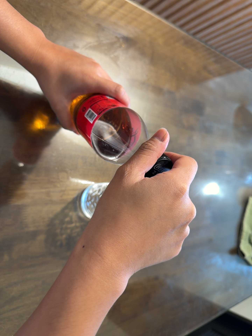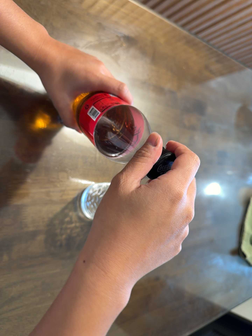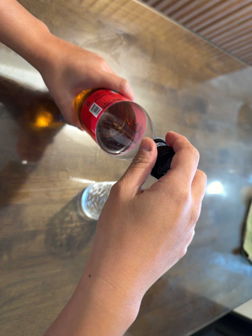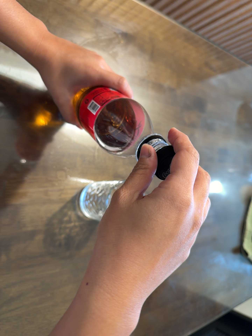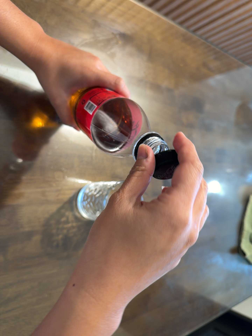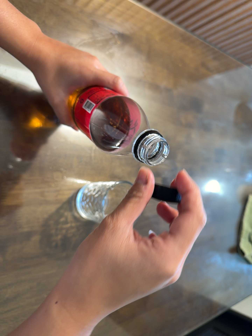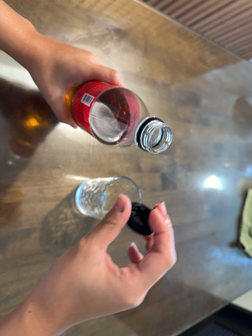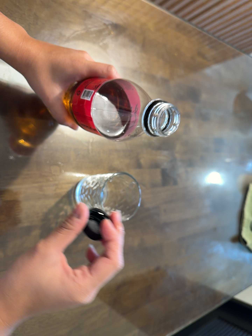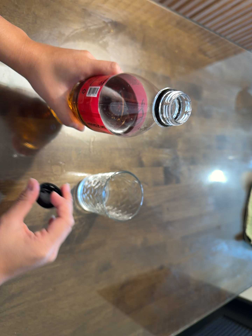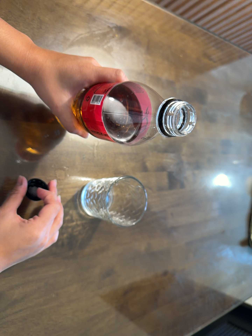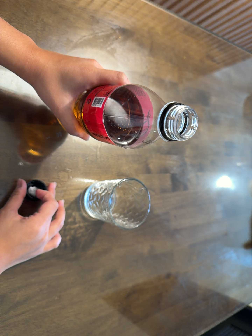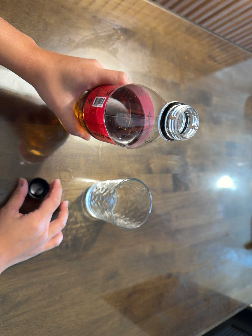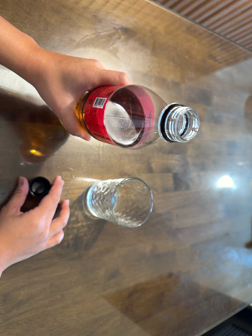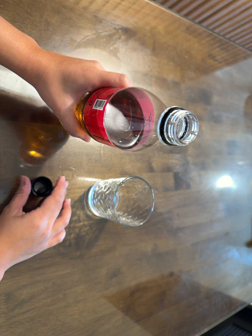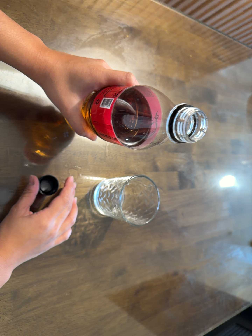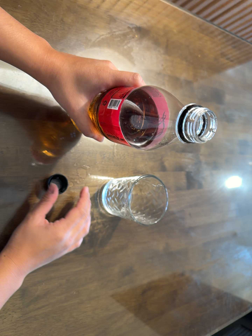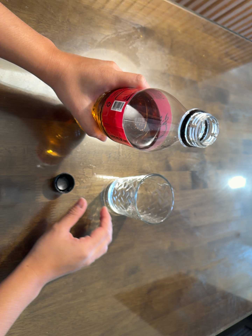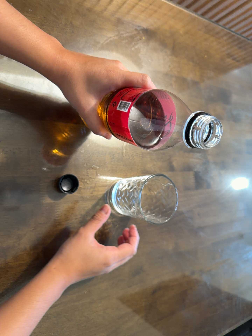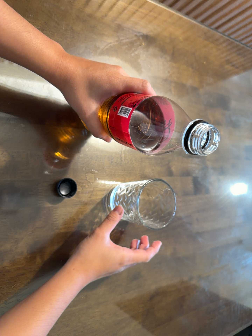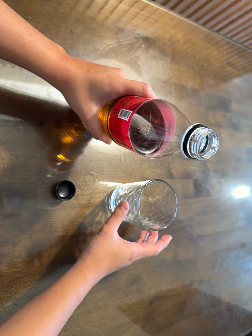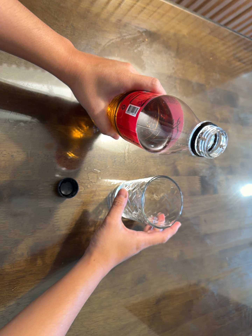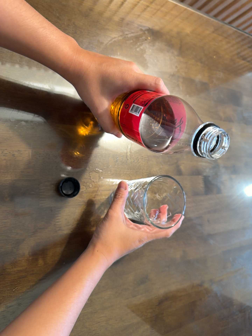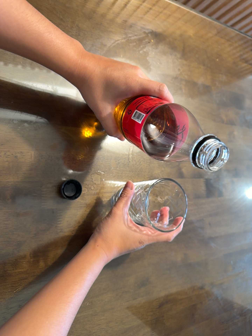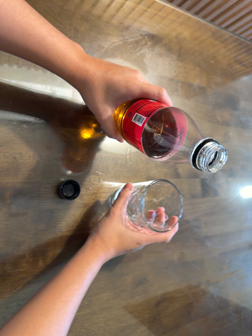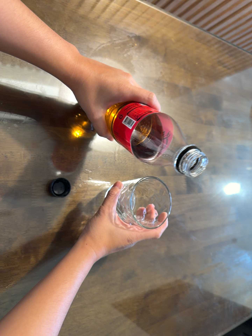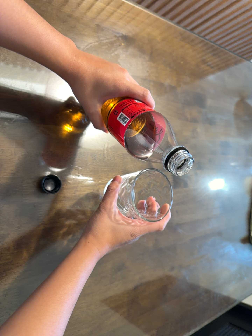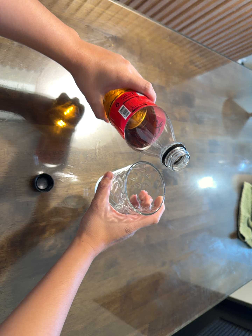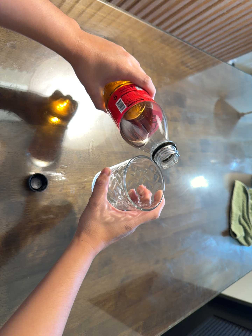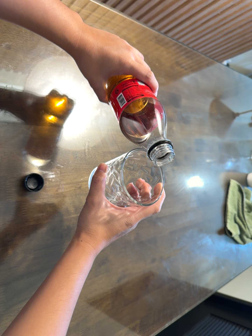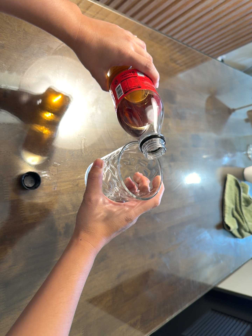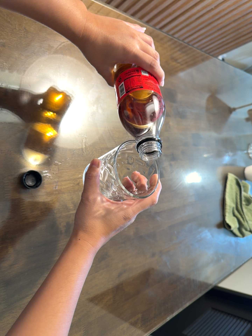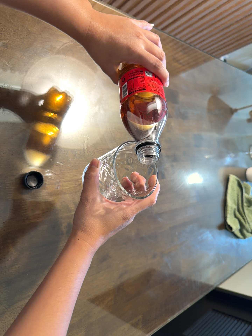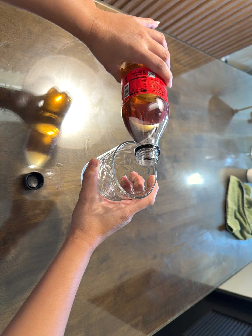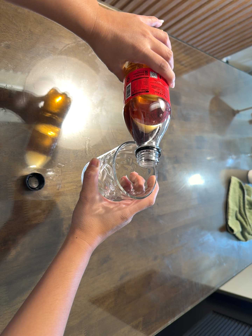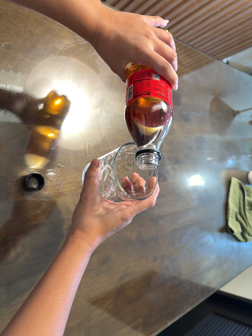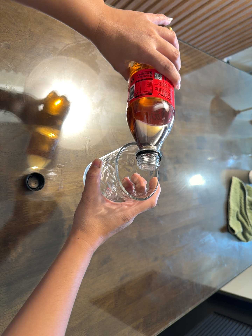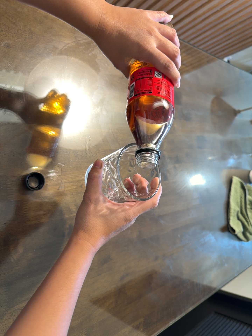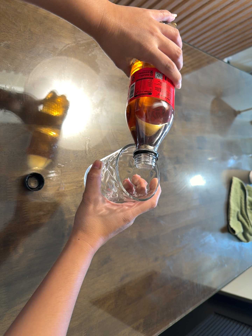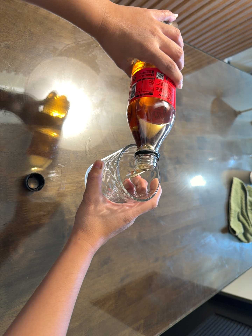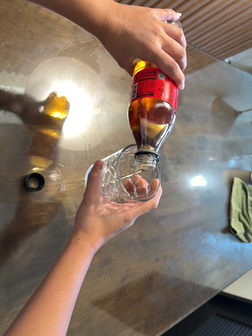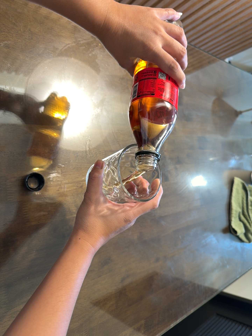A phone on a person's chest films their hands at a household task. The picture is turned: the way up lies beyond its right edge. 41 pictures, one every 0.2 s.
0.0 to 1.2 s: The camera keeps its place and its aim.
1.2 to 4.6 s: The camera shifts only a little, or ends up much as it began.
4.6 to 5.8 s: The scene slides to the left, as the camera pans about 10 degrees to its right. It travels backward, about 5 cm, so what stands in front gets smaller.
5.8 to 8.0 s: The camera keeps its place and its aim.
The film runs forward here.
